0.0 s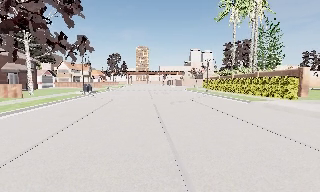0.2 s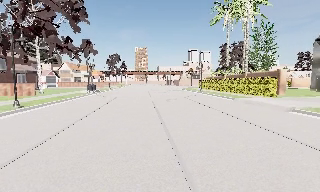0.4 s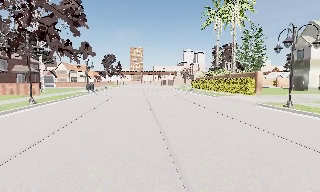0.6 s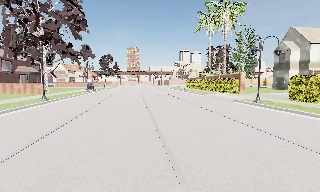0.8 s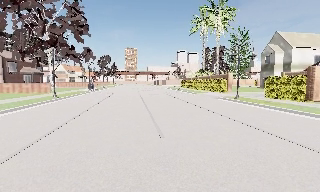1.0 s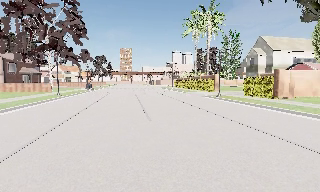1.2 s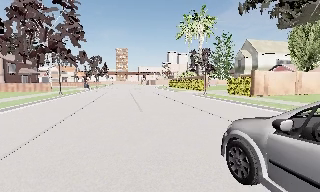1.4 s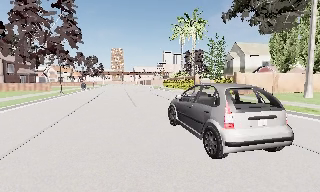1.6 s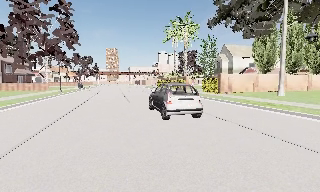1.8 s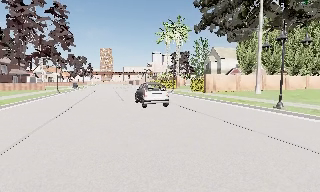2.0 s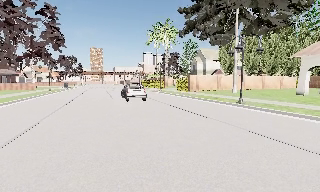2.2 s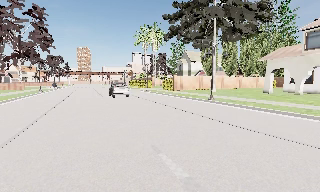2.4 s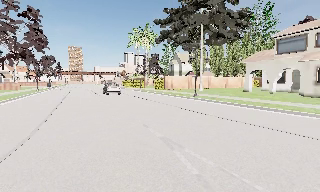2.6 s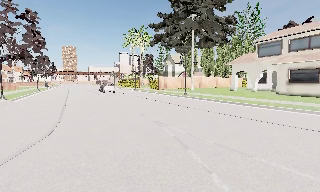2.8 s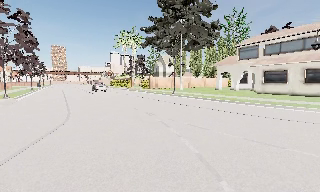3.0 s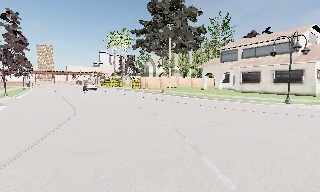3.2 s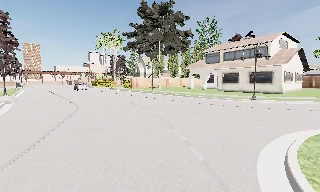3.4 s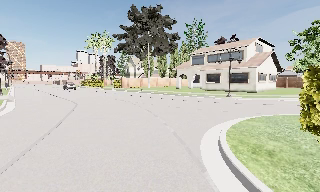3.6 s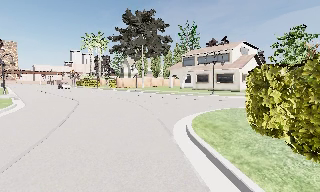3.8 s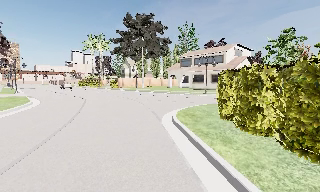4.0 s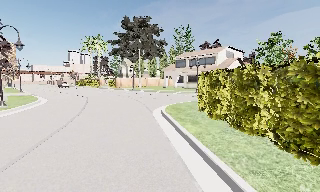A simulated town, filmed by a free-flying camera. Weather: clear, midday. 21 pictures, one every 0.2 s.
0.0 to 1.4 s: The camera travels backward, about 14 m, so what stands in front gets smaller.
1.4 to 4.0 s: The scene slides to the left, as the camera pans about 30 degrees to its right. It travels backward, about 25 m.
The film runs forward here.
